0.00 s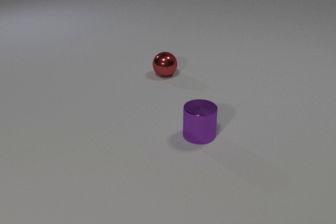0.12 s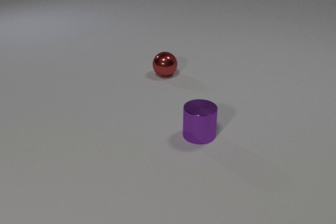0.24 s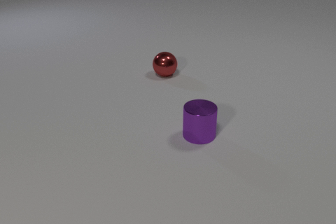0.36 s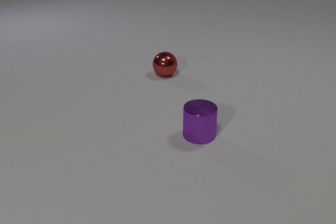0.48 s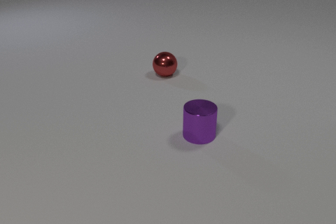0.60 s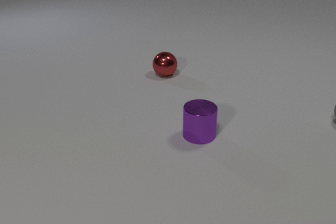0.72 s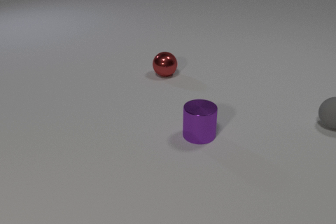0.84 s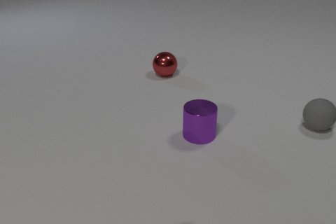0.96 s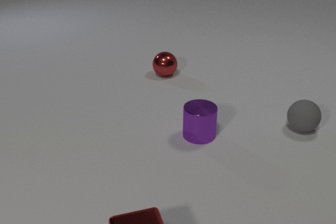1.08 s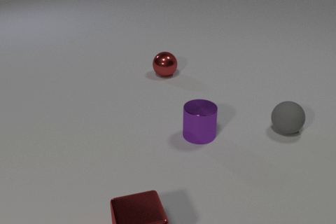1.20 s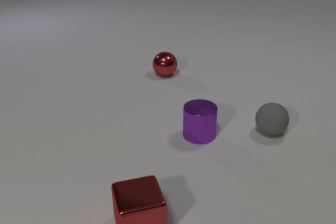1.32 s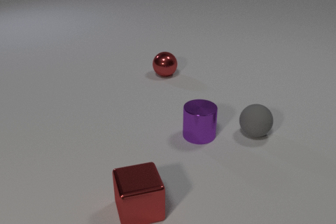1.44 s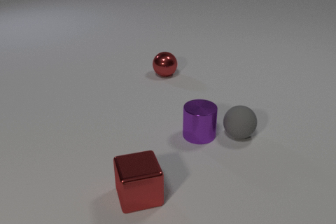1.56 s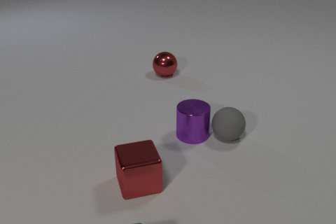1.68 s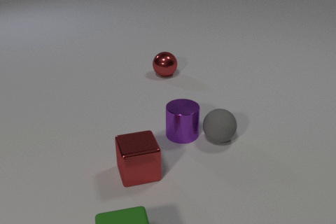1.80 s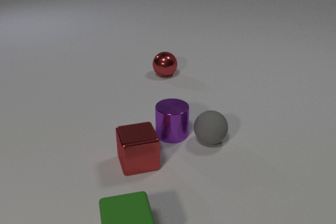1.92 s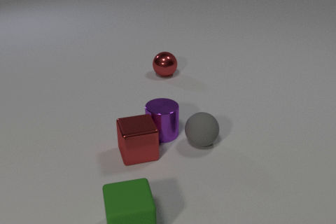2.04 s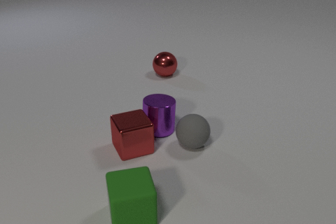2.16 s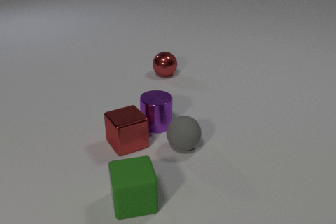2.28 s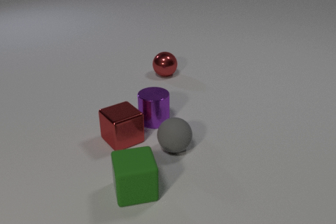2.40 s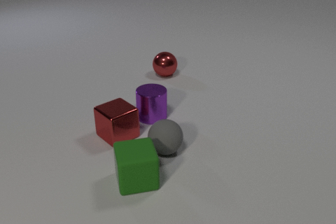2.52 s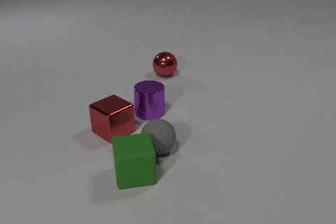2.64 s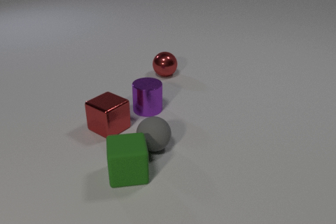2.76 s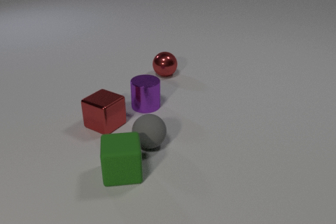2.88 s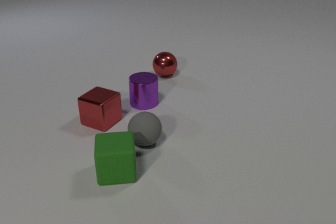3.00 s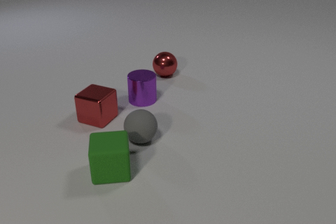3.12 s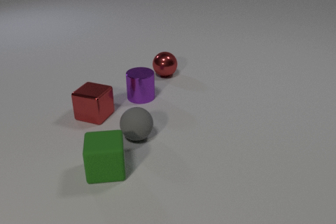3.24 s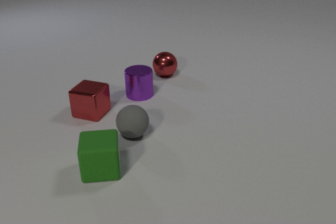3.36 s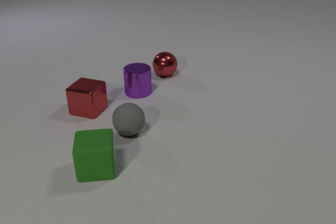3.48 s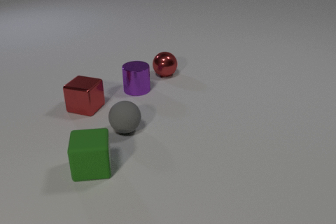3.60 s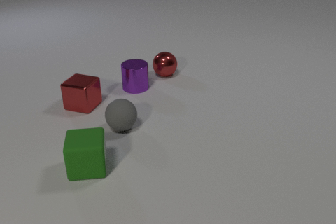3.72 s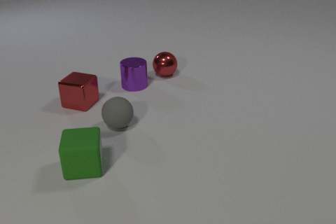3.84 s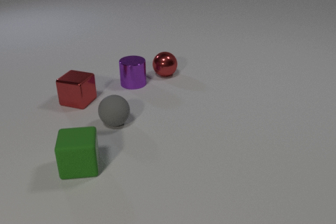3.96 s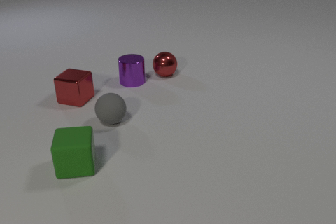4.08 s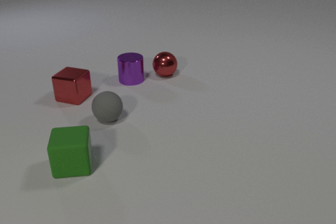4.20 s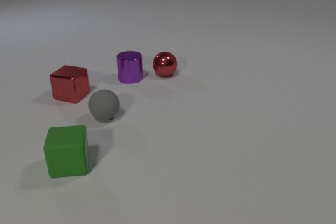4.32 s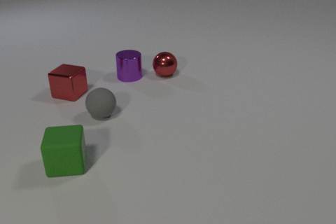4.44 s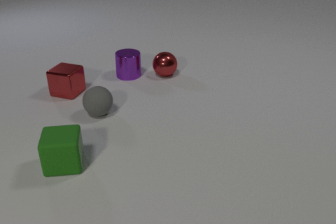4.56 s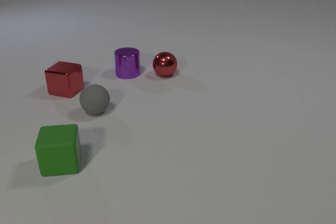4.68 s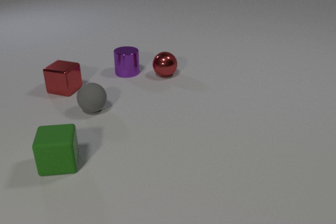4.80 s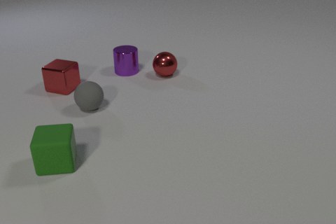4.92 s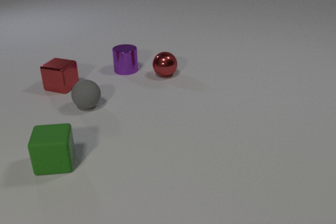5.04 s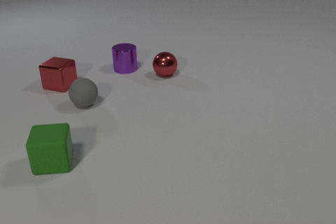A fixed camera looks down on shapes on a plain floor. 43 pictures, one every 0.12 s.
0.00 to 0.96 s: The gray rubber sphere comes in at the right edge, rolls to the left and toward the camera. The red metal cube comes in at the bottom edge, slides away from the camera.
0.96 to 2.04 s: The gray rubber sphere rolls to the left and toward the camera. The purple metal cylinder slides to the left. The red metal cube slides away from the camera. The green rubber cube comes in at the bottom edge, slides away from the camera. The gray rubber sphere and the purple metal cylinder collide. The purple metal cylinder and the red metal cube collide.
2.04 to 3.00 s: The gray rubber sphere rolls to the left. The purple metal cylinder slides away from the camera. The red metal cube slides away from the camera and to the left, spins counterclockwise seen from above by about 45 degrees, its near face sliding to the right. The green rubber cube slides away from the camera. The gray rubber sphere and the green rubber cube collide.
3.00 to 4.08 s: The gray rubber sphere rolls away from the camera and to the left. The purple metal cylinder slides away from the camera. The red metal cube slides away from the camera and to the left. The green rubber cube slides to the left and away from the camera.
4.08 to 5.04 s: The gray rubber sphere rolls away from the camera and to the left. The purple metal cylinder slides away from the camera. The red metal cube slides away from the camera and to the left. The green rubber cube slides to the left and away from the camera.
Are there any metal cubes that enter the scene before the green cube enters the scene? yes.
How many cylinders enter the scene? 0.
How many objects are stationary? 1.
